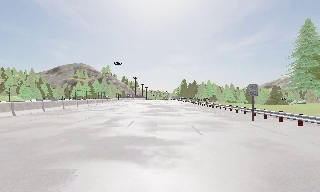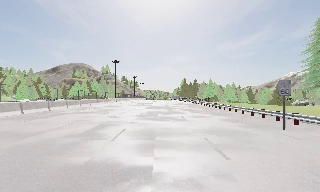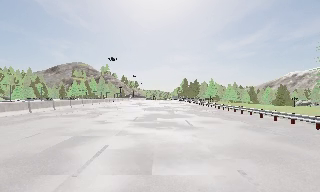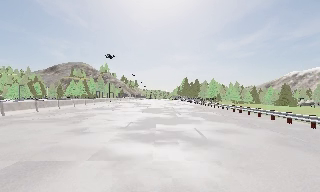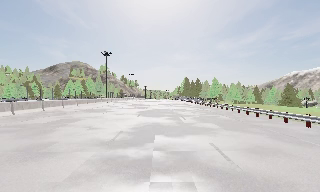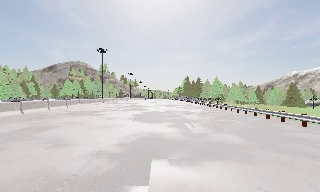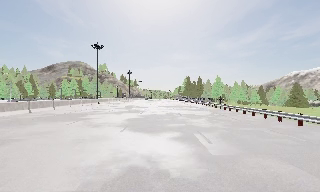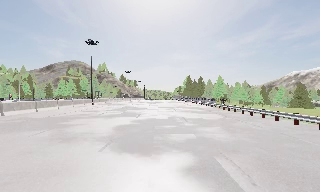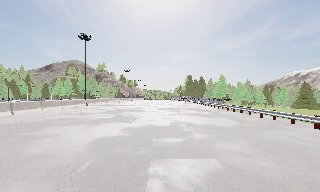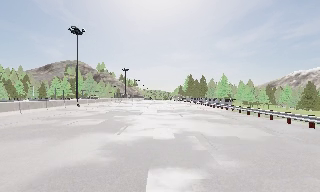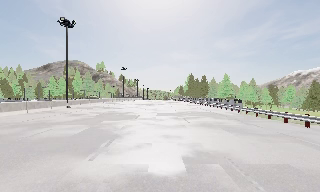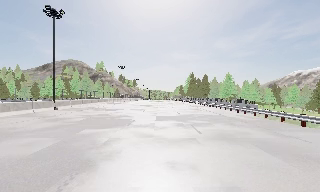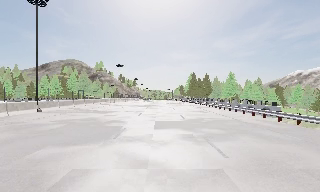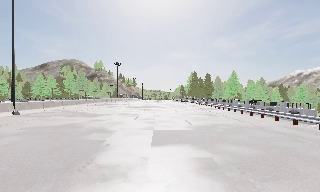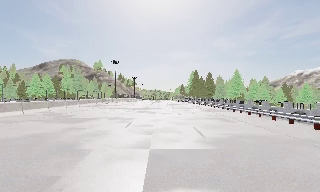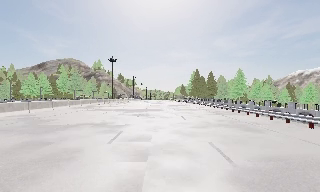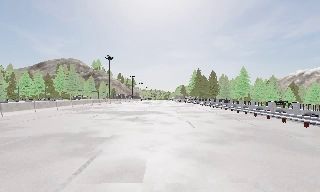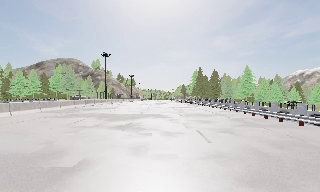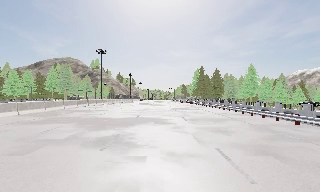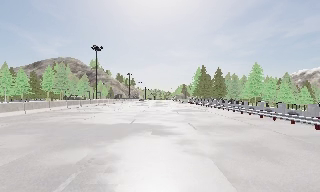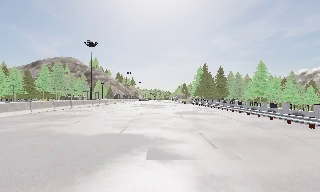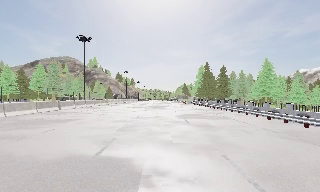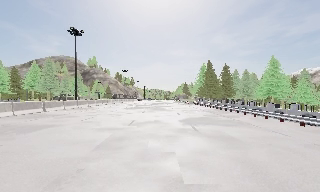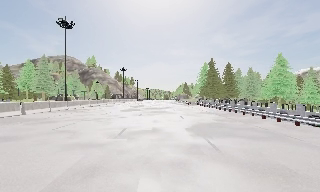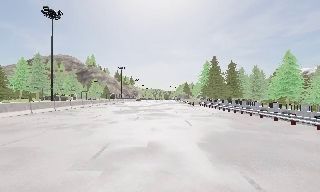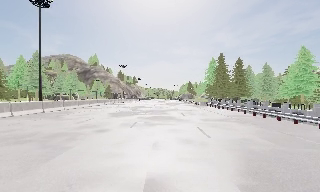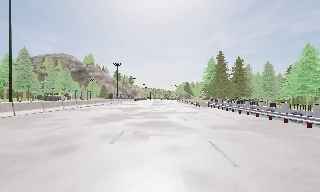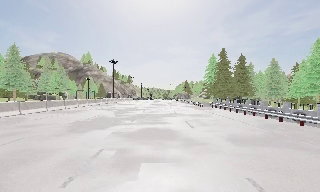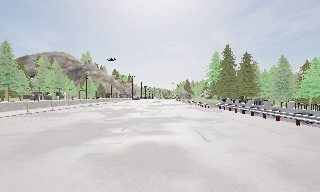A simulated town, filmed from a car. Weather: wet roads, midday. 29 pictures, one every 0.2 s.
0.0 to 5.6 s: The camera travels forward, about 75 m, so what stands in front looms larger.
The film runs forward here.
